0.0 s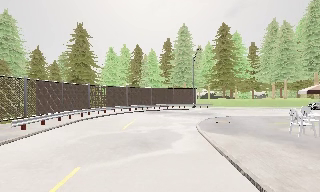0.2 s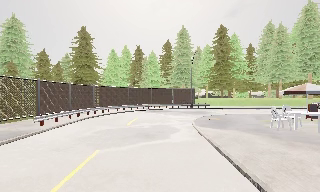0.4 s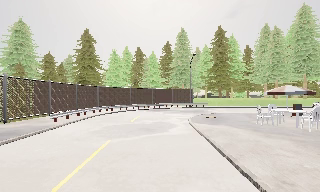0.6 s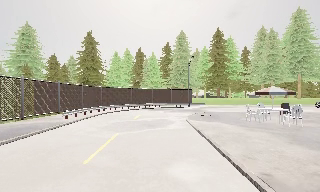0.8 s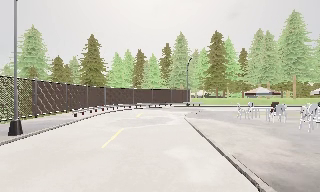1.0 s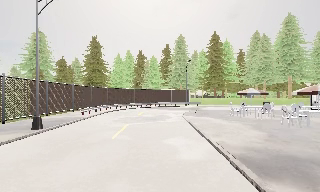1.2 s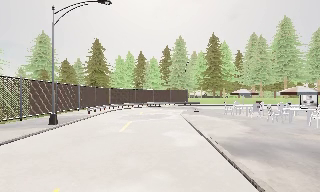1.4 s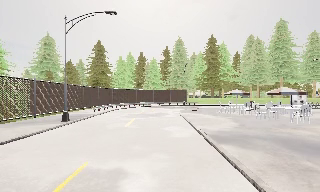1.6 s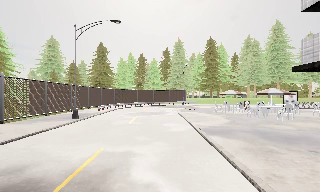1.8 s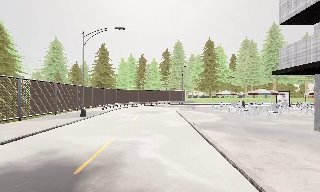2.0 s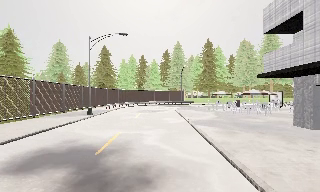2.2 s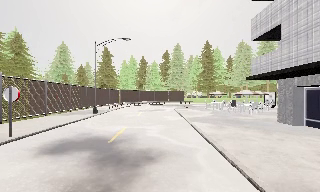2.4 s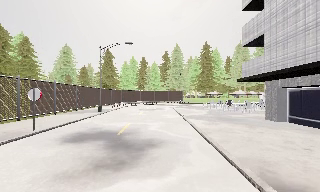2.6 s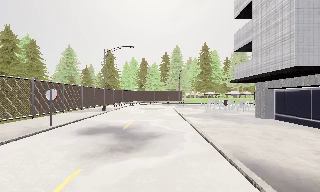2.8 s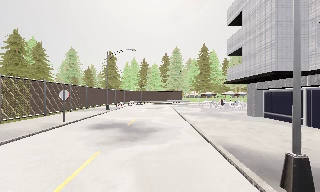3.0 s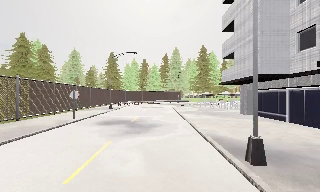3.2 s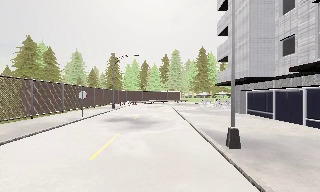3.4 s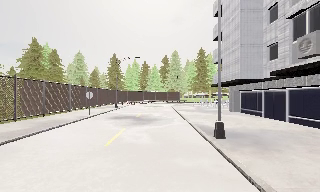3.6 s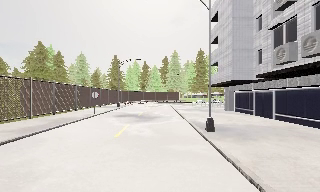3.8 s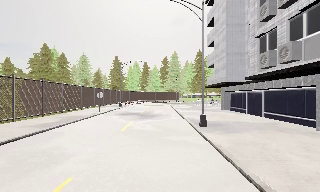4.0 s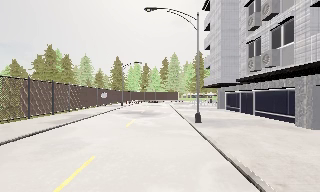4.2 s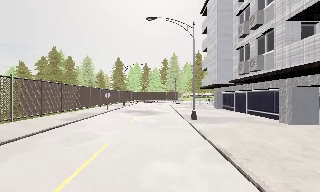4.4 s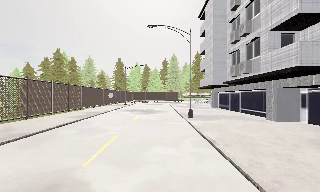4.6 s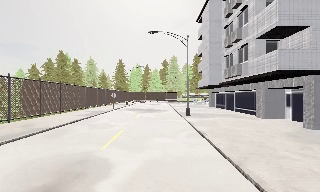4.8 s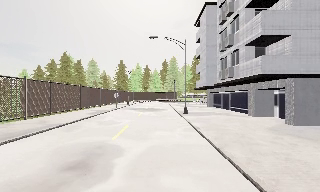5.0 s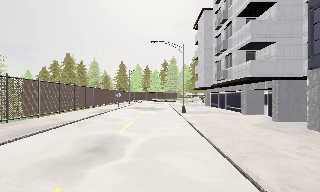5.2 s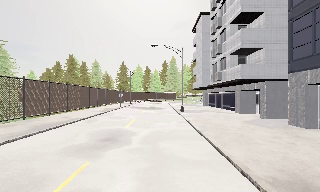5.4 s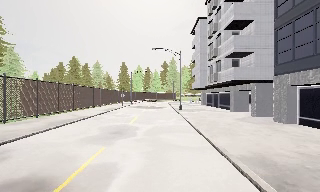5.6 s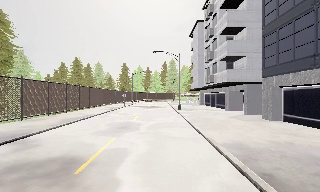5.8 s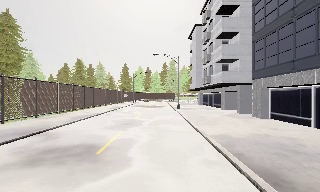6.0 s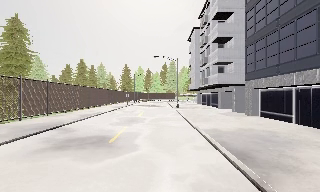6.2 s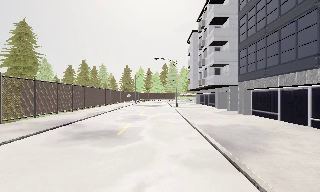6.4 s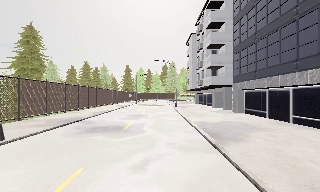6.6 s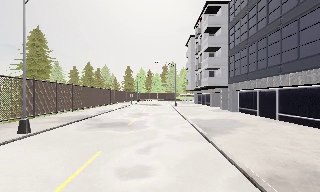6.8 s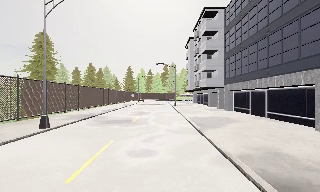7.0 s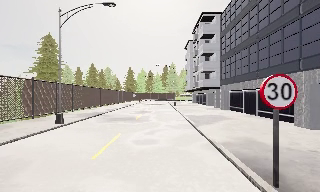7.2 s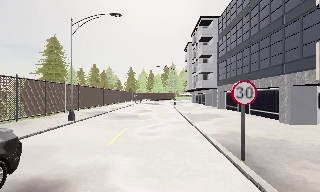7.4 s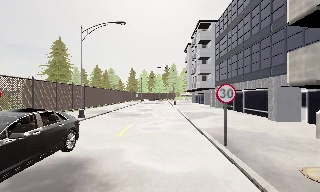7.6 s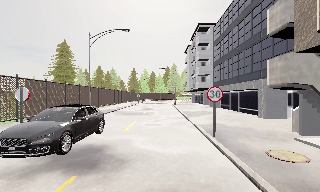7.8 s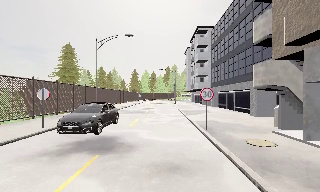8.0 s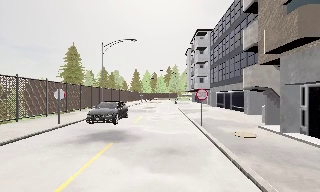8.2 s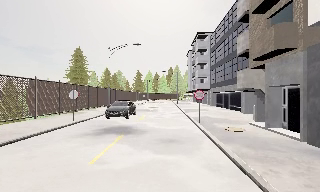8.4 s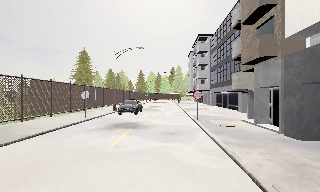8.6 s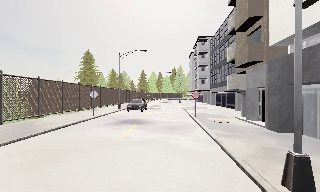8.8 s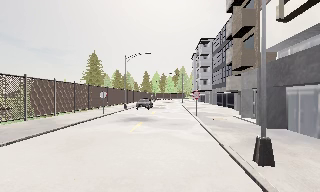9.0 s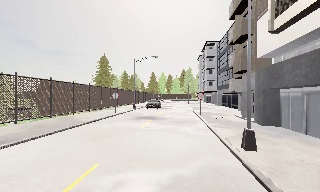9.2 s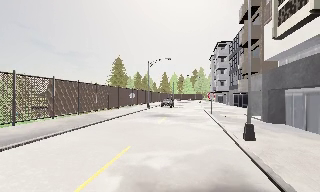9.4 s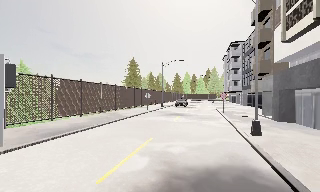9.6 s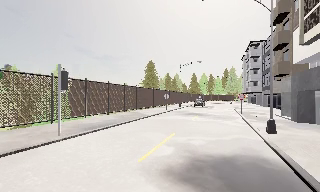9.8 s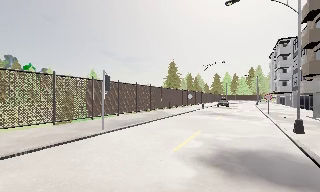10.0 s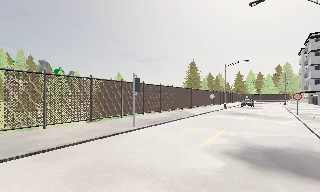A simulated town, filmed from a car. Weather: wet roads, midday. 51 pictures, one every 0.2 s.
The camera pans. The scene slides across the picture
to the right.
The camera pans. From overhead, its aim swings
counterclockwise.
0.0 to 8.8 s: The camera travels backward, about 55 m, so what stands in front gets smaller.
8.8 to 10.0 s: The camera pans to its left, which is counterclockwise from overhead, by about 30 degrees. It travels backward, about 7 m.
The film runs backward here.
